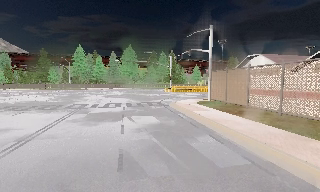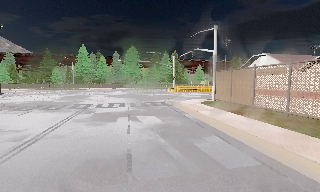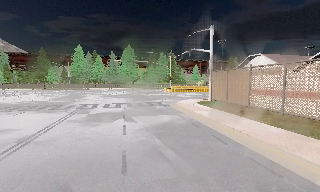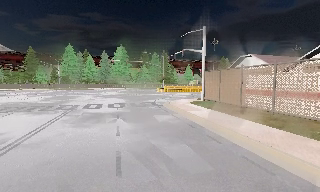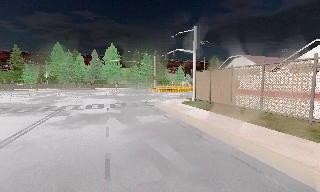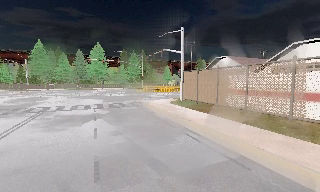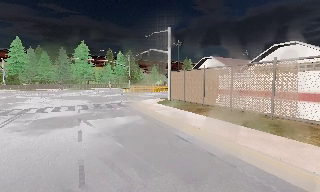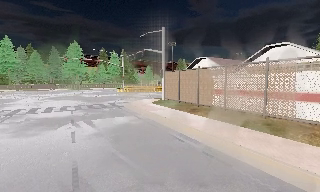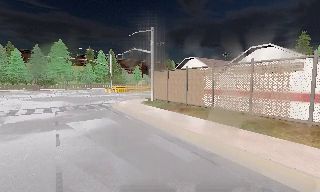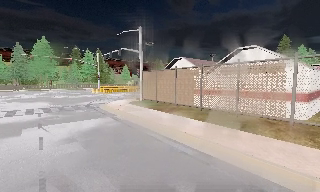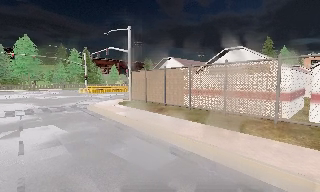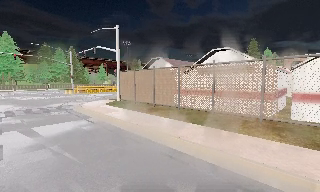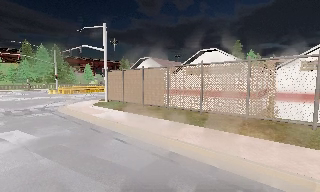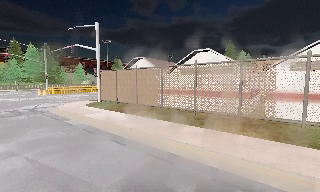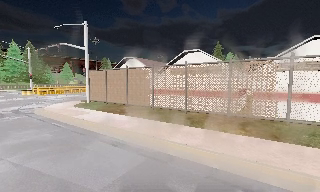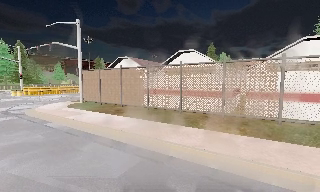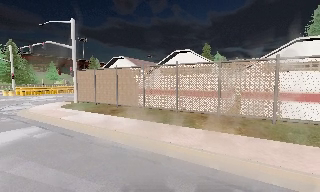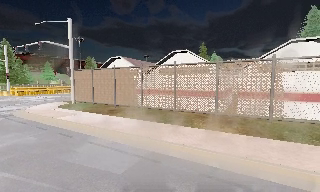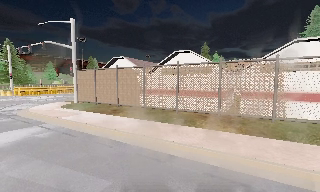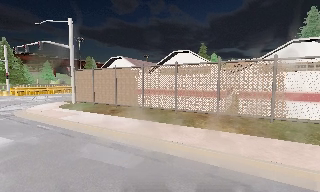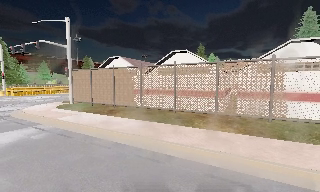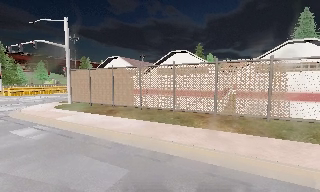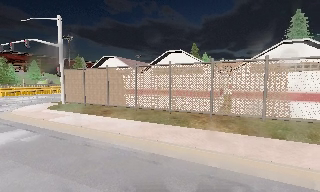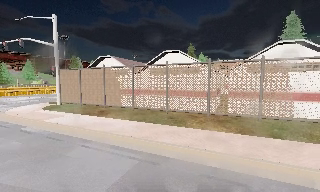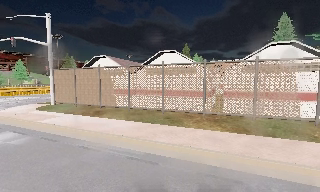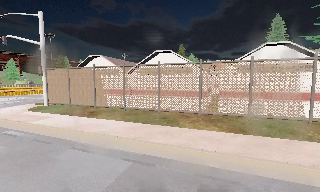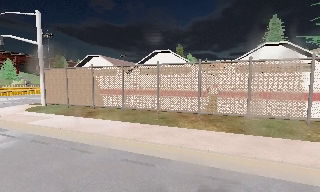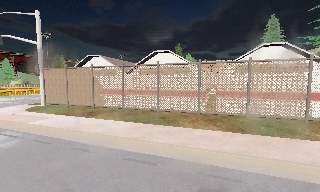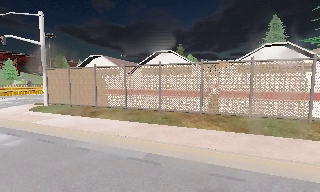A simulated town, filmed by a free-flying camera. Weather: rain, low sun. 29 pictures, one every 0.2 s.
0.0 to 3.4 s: The camera swings to its right by about 50 degrees, and the scene slides to the left. It travels to its left and forward, about 1 m.
3.4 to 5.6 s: The camera travels to its left, about 0.5 m.
The film runs forward here.
